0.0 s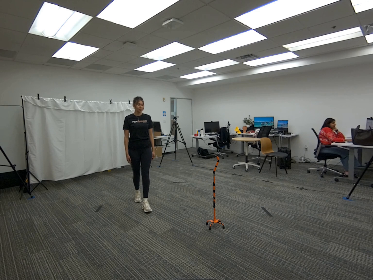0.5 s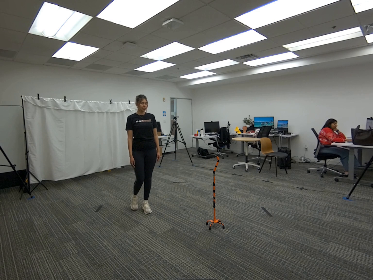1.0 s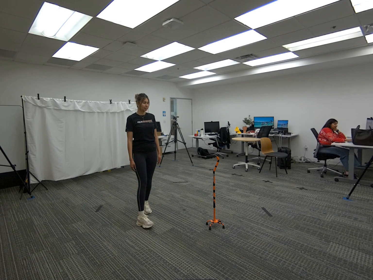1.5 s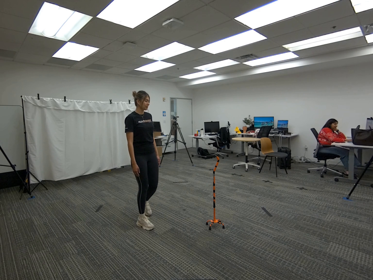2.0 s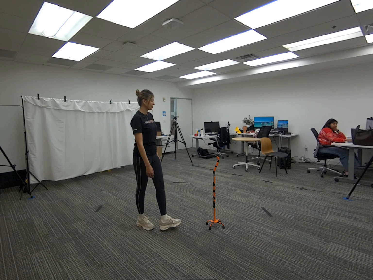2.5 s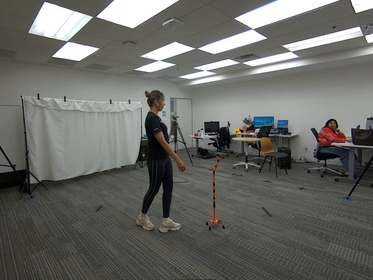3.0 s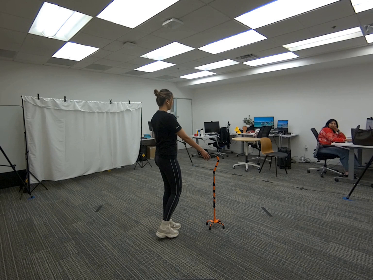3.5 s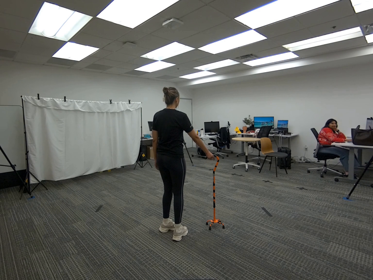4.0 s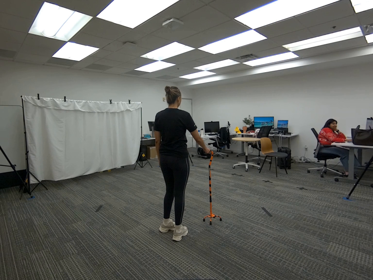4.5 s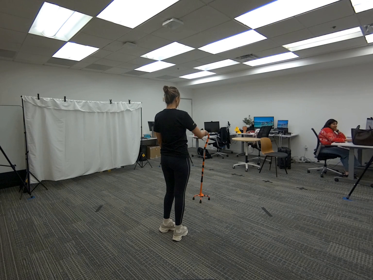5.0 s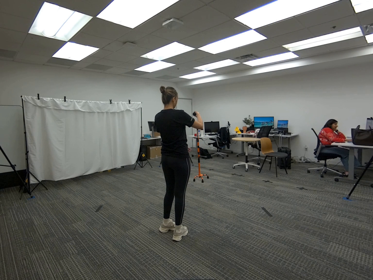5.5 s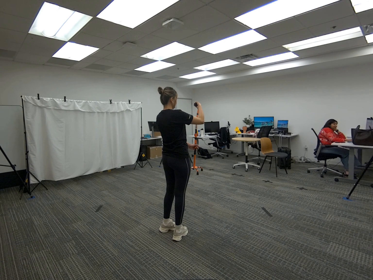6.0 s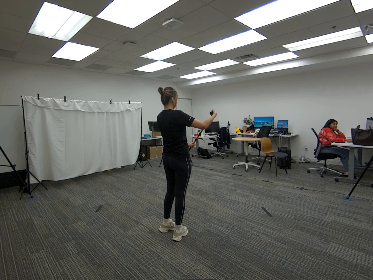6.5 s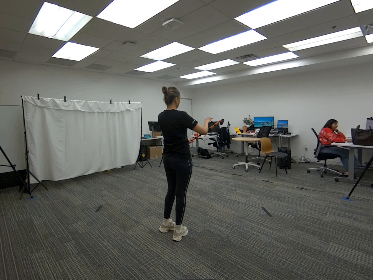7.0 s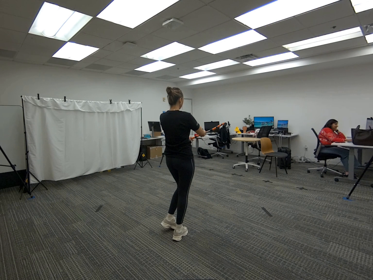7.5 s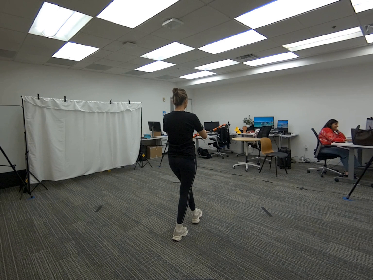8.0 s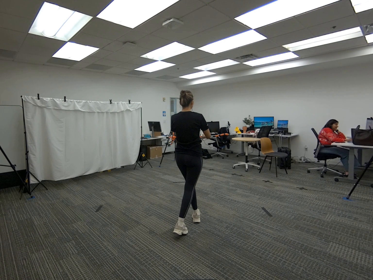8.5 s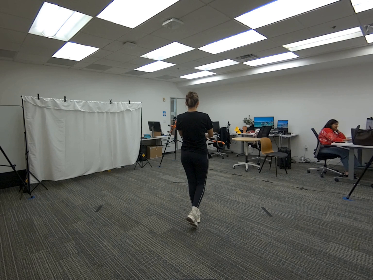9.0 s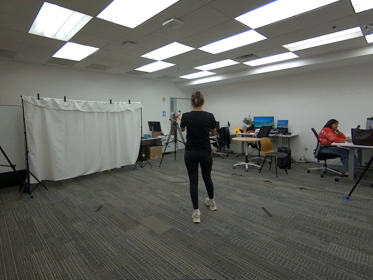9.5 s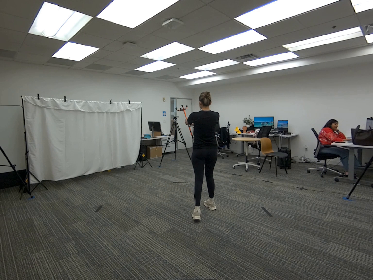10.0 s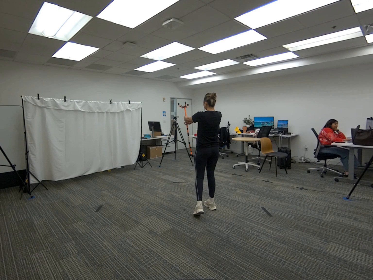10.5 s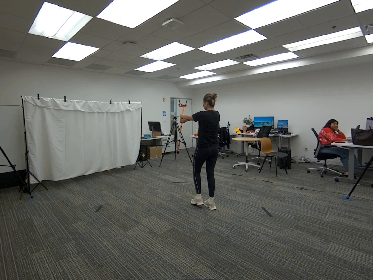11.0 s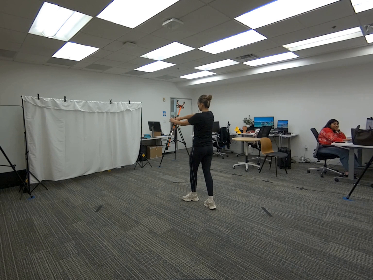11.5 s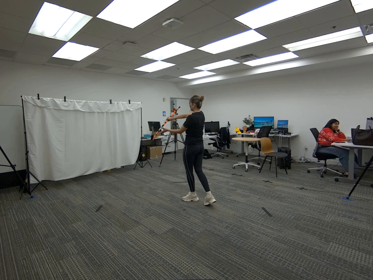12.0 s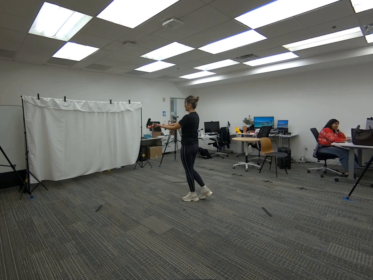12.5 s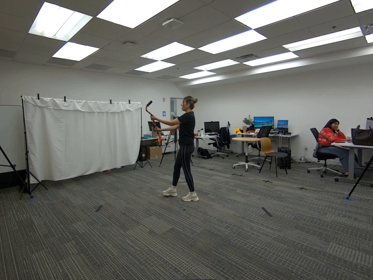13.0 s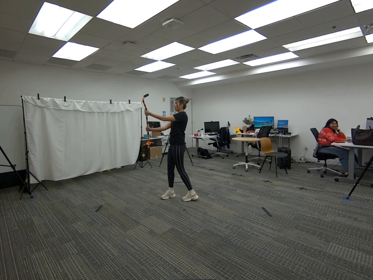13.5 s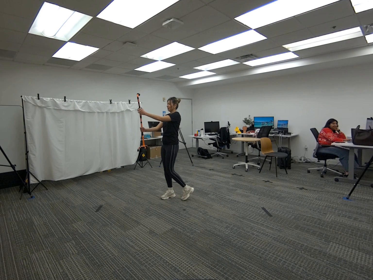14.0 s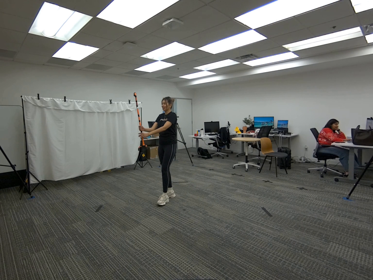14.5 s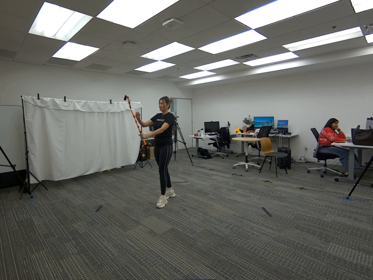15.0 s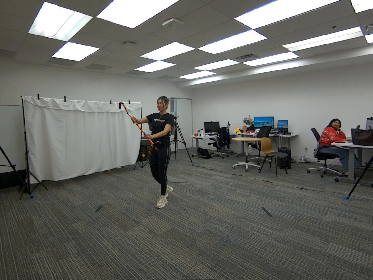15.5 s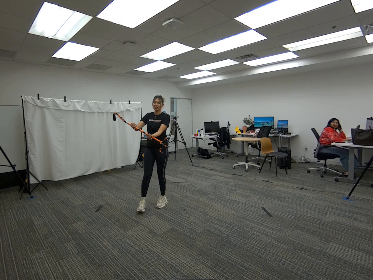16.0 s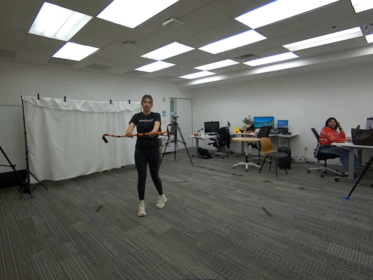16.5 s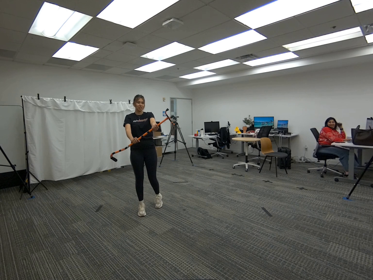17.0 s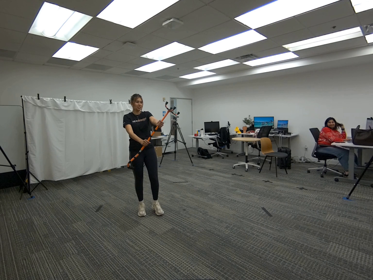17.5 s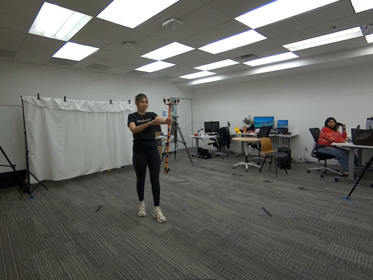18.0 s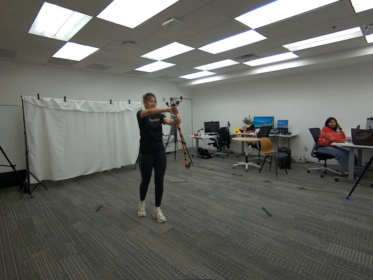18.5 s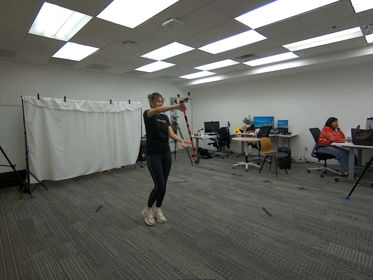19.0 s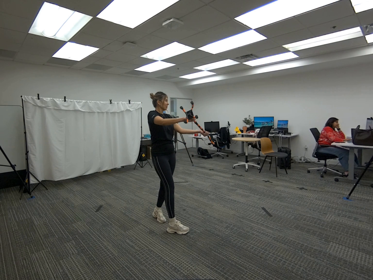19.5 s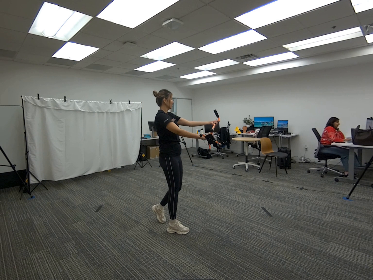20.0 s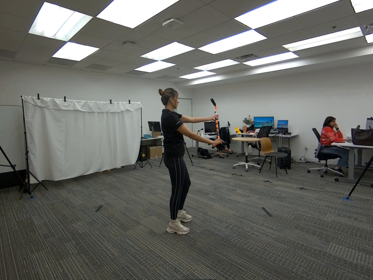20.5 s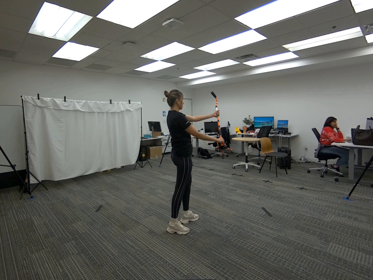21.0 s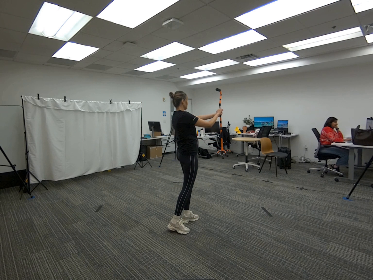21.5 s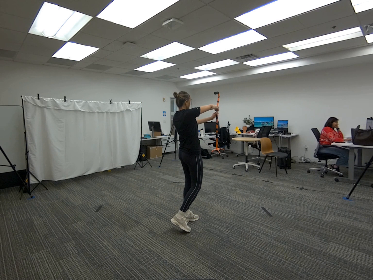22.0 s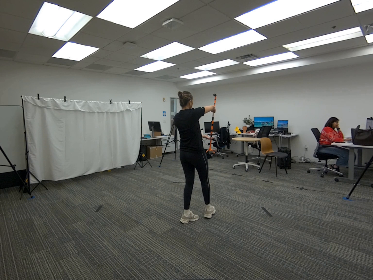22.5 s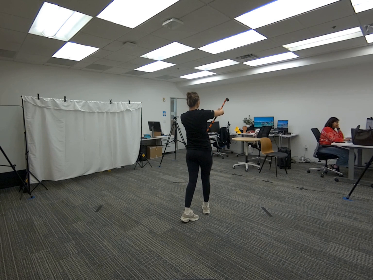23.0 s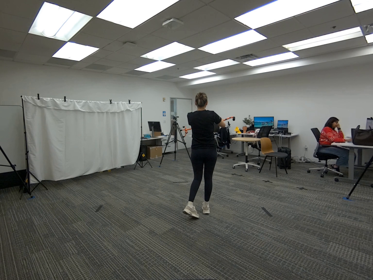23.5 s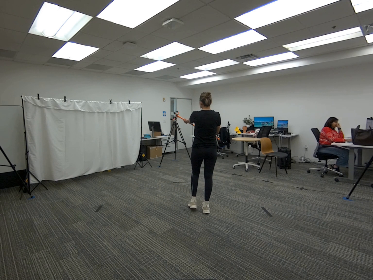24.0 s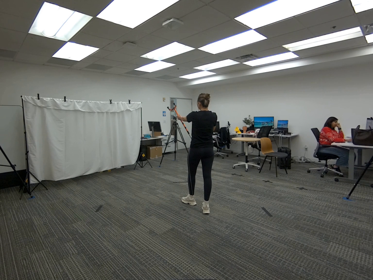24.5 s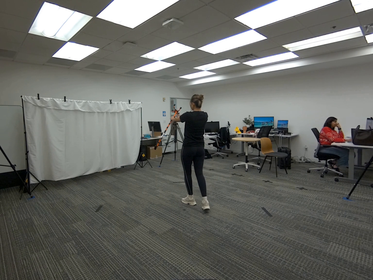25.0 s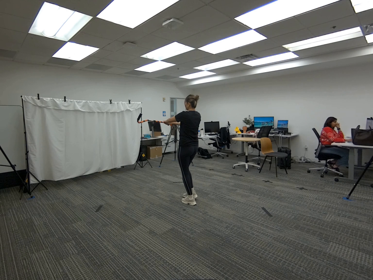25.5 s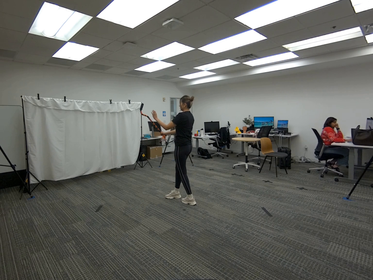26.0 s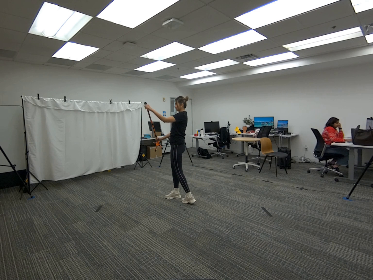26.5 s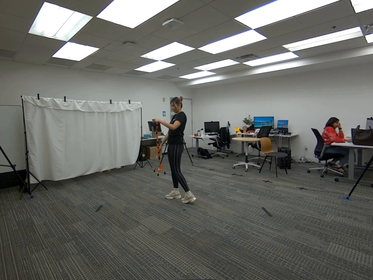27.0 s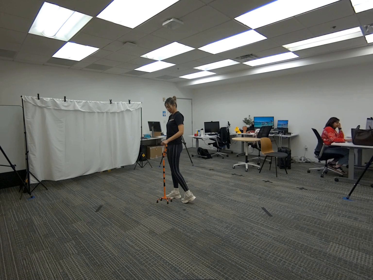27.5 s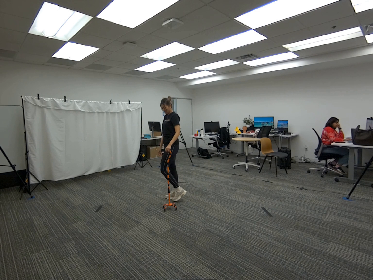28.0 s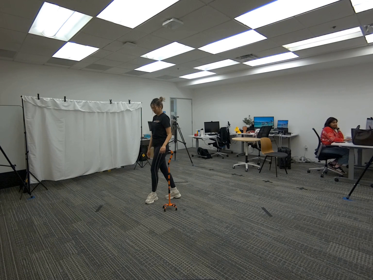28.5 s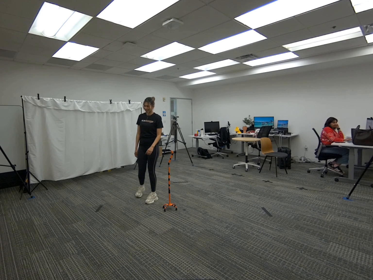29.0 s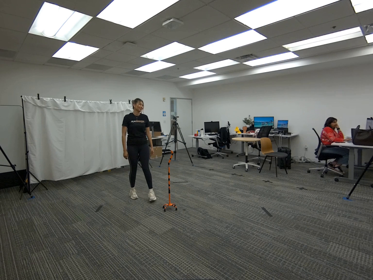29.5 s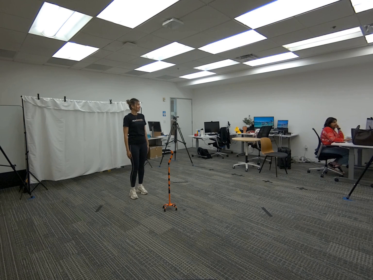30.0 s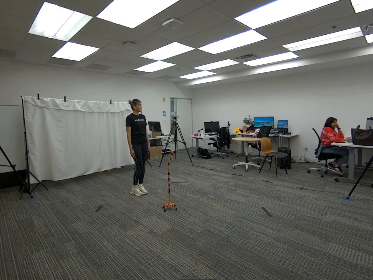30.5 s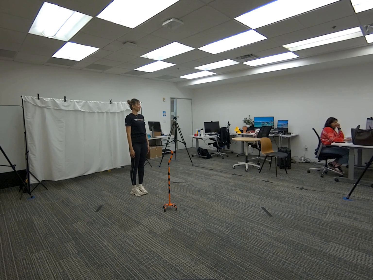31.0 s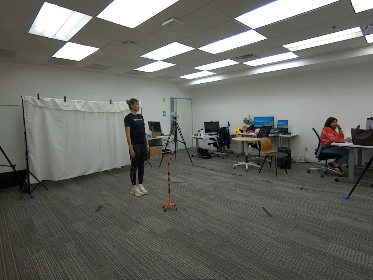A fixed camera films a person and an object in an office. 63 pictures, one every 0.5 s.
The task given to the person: Walk over to the cane on the ground and pick up the cane with both hands and proceed to rotate the cane infront of you as you walk within the bounding area. Place the cane on the ground when complete.
